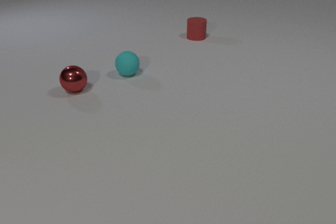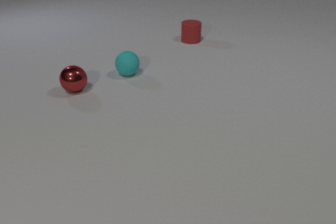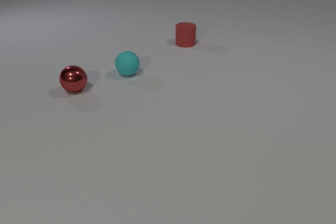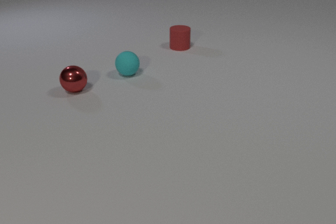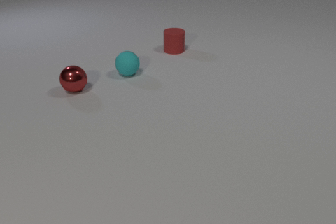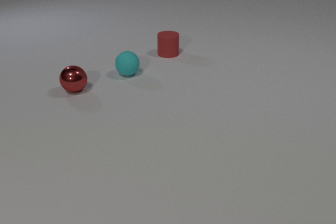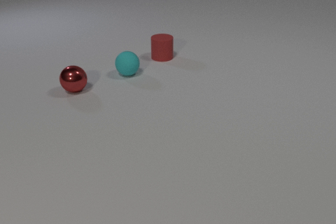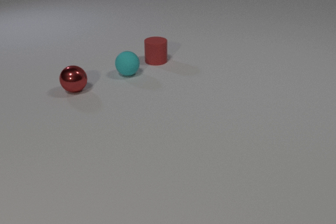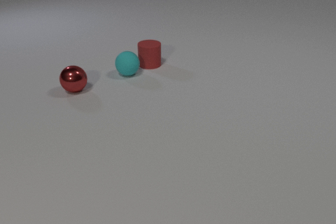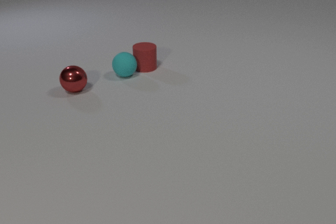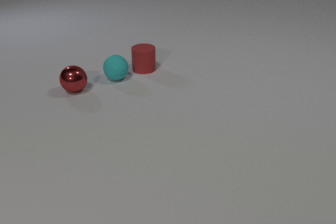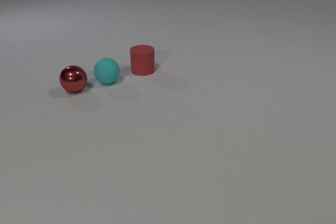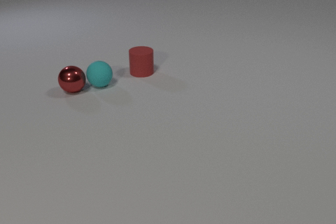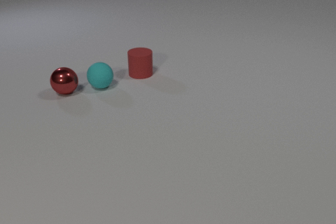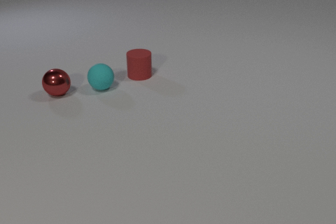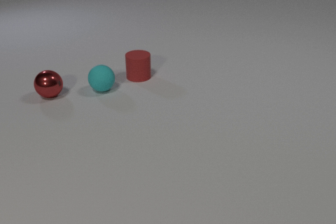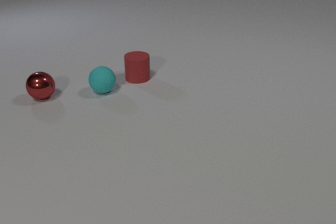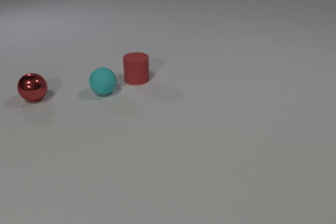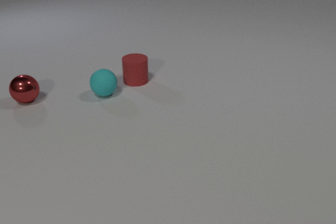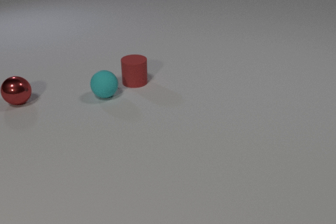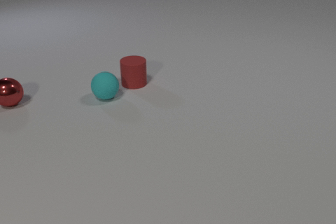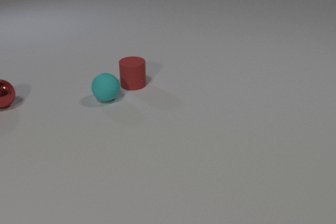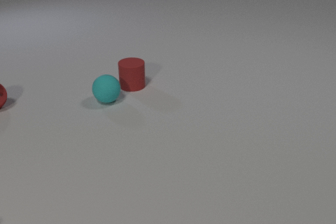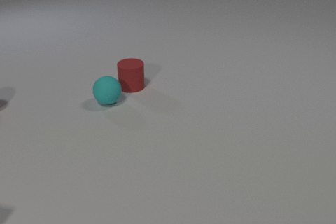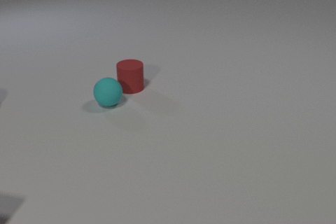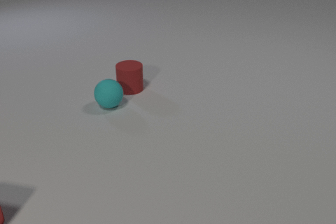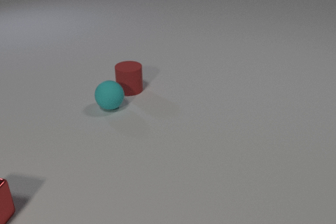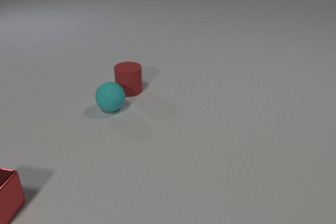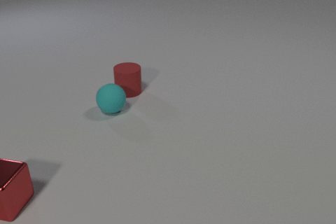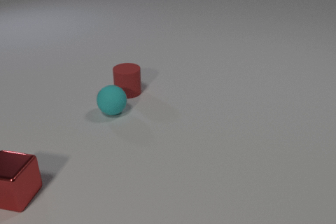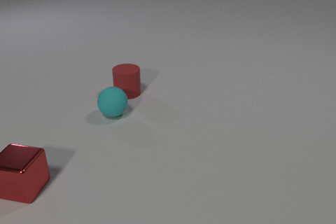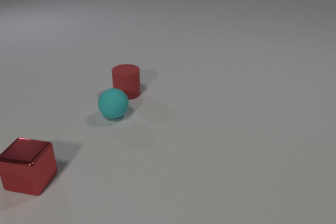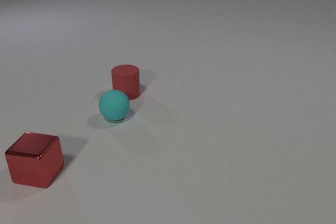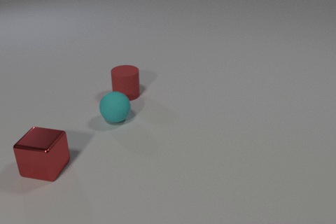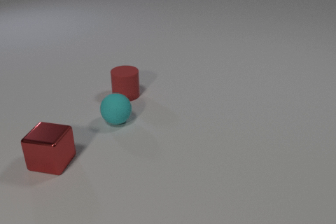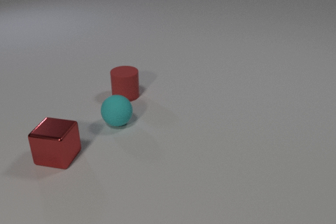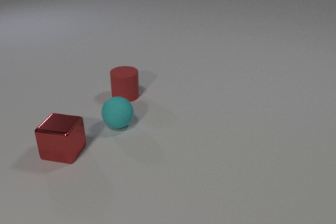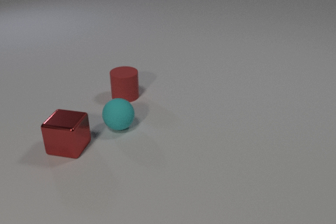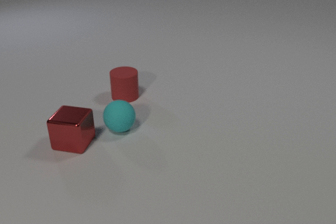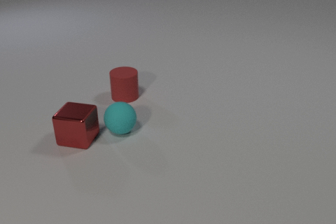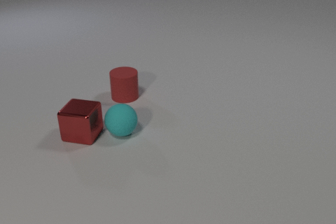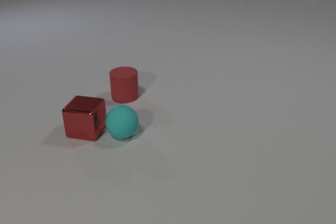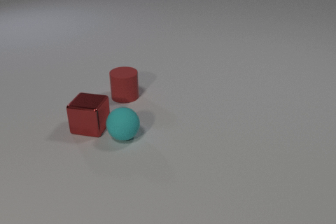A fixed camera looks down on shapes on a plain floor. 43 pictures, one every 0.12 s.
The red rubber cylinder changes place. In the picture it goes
toward the camera.
The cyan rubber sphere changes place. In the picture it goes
toward the camera.
0.00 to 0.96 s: The red rubber cylinder slides toward the camera and to the left.
0.96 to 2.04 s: The red rubber cylinder slides toward the camera. The cyan rubber sphere rolls toward the camera and to the left. The red metal sphere rolls to the left. The red rubber cylinder and the cyan rubber sphere collide. The cyan rubber sphere and the red metal sphere collide.
2.04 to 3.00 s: The red rubber cylinder slides toward the camera. The cyan rubber sphere rolls toward the camera. The red metal cube comes in at the left edge. The red metal sphere rolls to the left, leaves at the left edge.
3.00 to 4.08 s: The red rubber cylinder slides toward the camera. The cyan rubber sphere rolls toward the camera. The red metal cube slides to the right and away from the camera.
4.08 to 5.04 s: The cyan rubber sphere rolls toward the camera. The red metal cube slides away from the camera and to the right.
How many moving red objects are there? 3.
What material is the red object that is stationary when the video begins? metal.
How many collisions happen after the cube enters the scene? 0.
